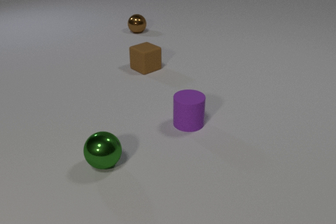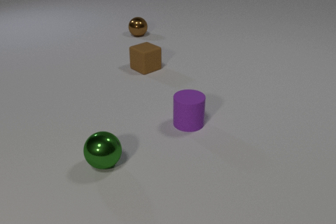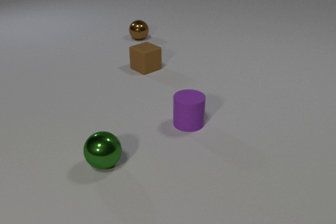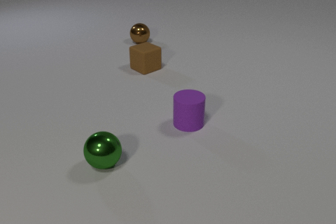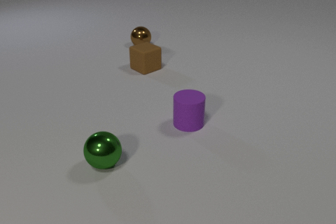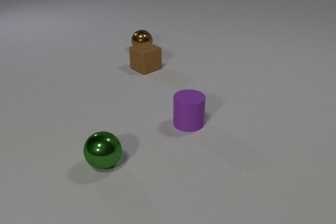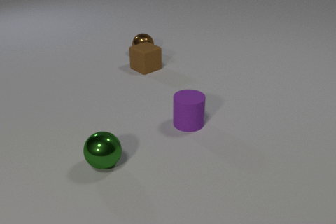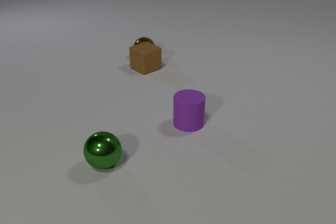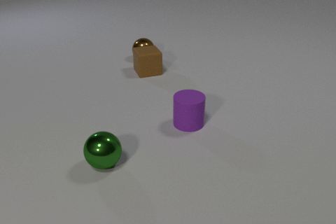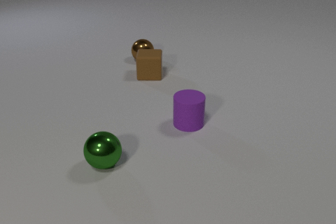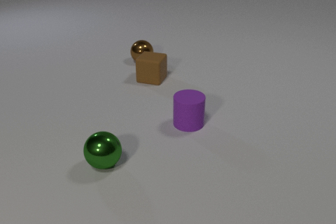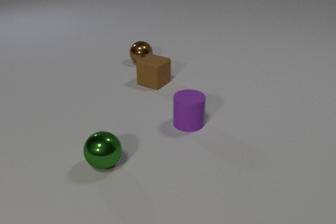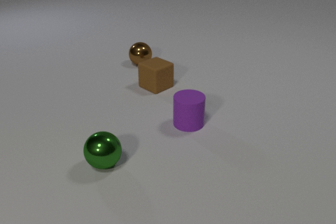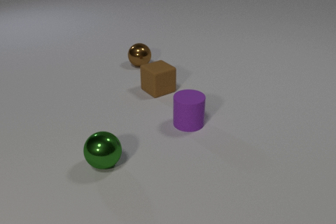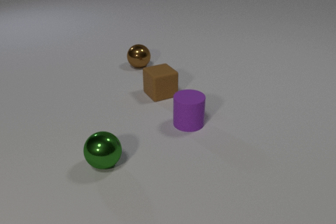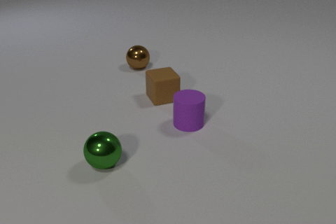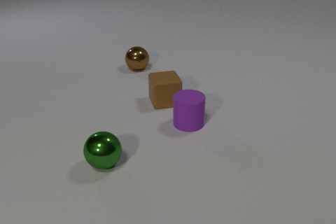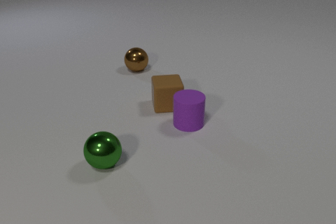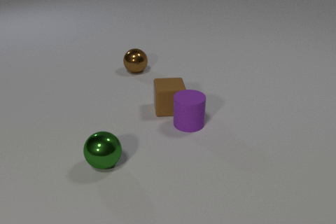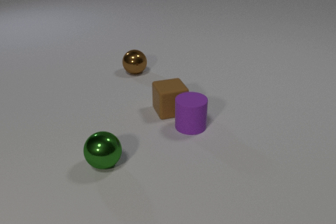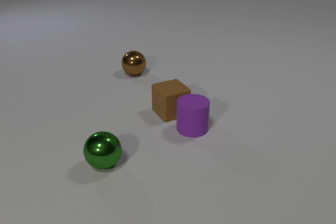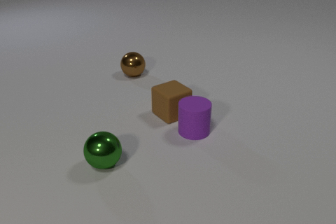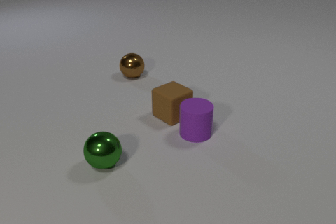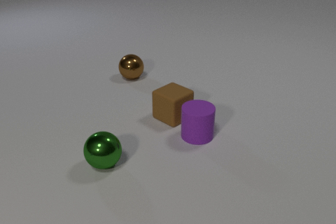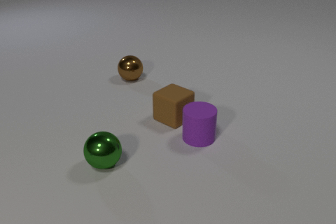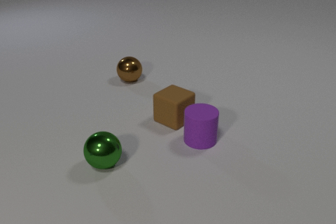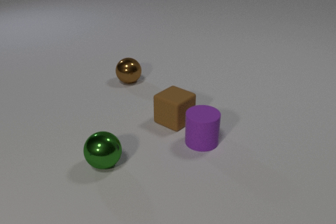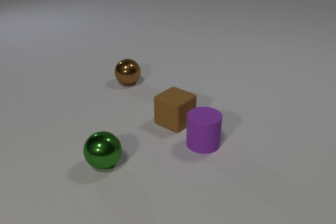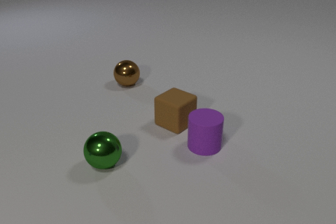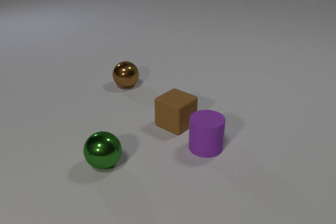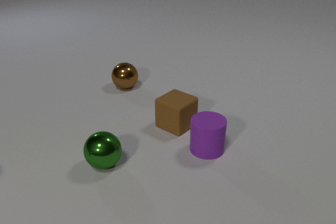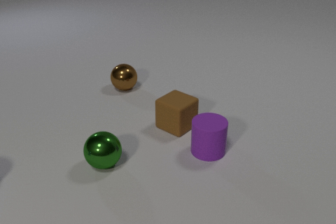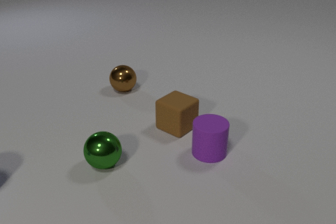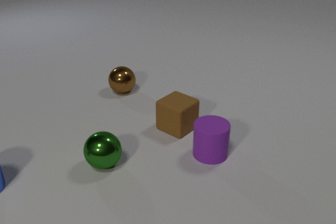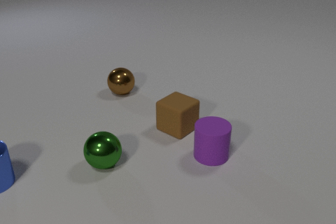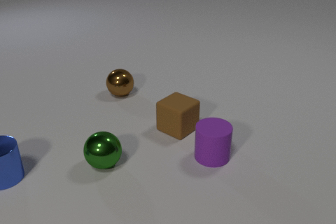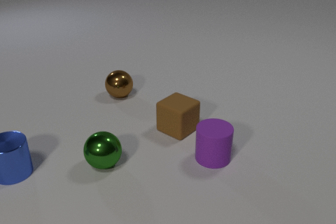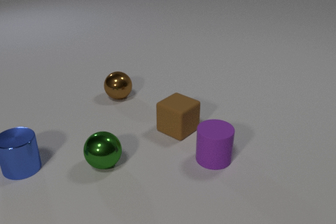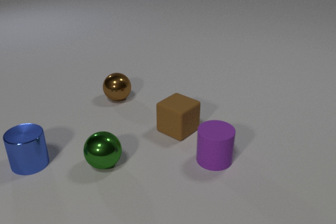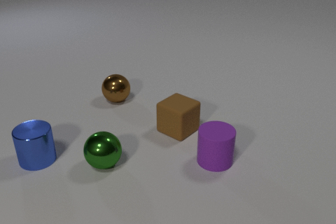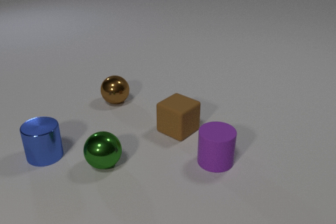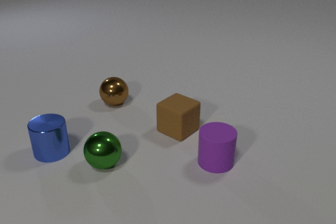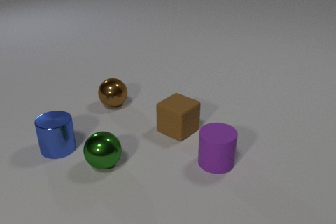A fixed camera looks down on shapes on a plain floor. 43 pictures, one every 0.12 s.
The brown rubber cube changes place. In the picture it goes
toward the camera.
The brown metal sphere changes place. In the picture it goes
toward the camera.
0.00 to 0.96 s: The brown metal sphere rolls toward the camera. The brown rubber cube slides toward the camera. The brown metal sphere and the brown rubber cube collide.
0.96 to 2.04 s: The brown metal sphere rolls toward the camera. The brown rubber cube slides toward the camera, spins so that its near face slides to the left, clockwise seen from above.
2.04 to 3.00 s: The brown metal sphere rolls toward the camera. The brown rubber cube slides toward the camera, spins counterclockwise seen from above by about 45 degrees, its near face sliding to the right. The purple rubber cylinder slides toward the camera and to the right. The brown rubber cube and the purple rubber cylinder collide.
3.00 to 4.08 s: The brown metal sphere rolls toward the camera. The brown rubber cube slides toward the camera. The purple rubber cylinder slides toward the camera and to the right. The blue metal cylinder comes in at the left edge, slides to the right.
4.08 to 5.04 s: The brown metal sphere rolls toward the camera. The purple rubber cylinder slides toward the camera. The blue metal cylinder slides to the right and away from the camera.
Are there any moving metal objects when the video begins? yes.
How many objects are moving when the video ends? 3.
How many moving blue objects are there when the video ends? 1.
